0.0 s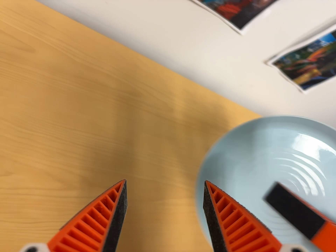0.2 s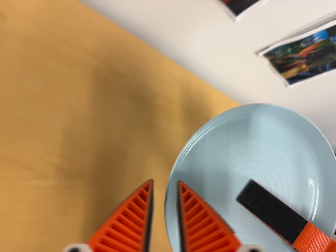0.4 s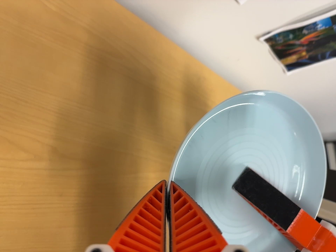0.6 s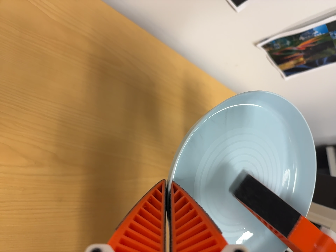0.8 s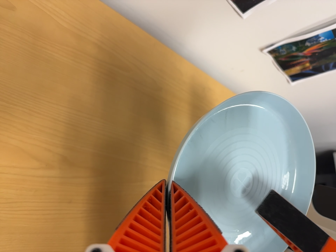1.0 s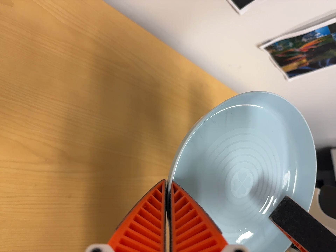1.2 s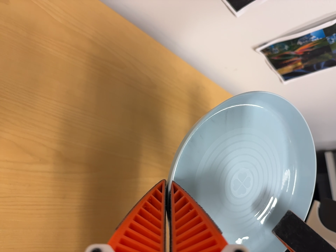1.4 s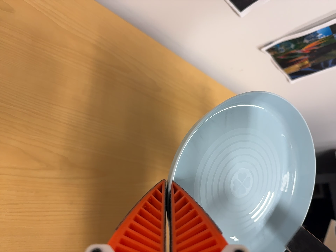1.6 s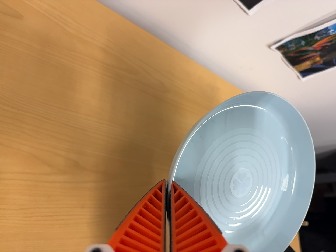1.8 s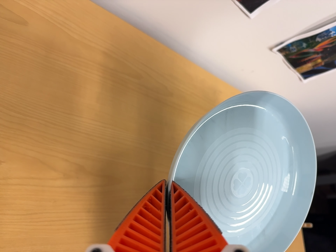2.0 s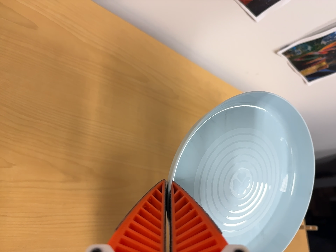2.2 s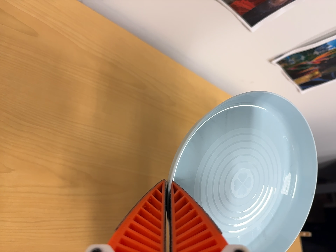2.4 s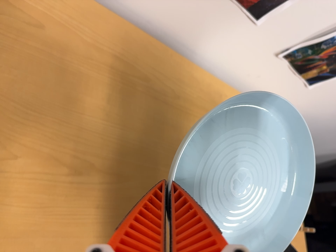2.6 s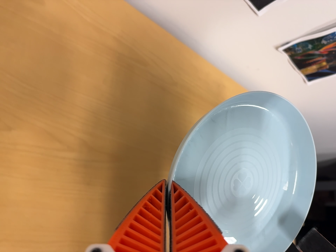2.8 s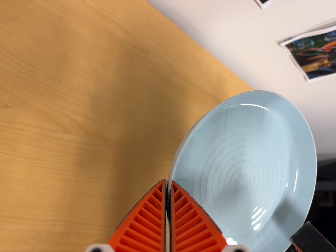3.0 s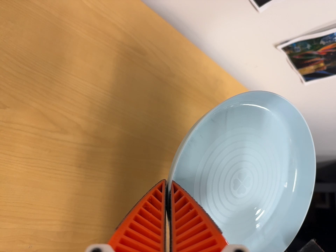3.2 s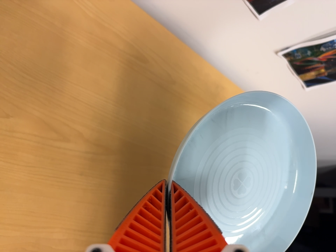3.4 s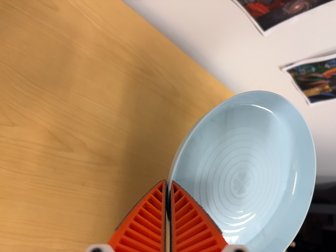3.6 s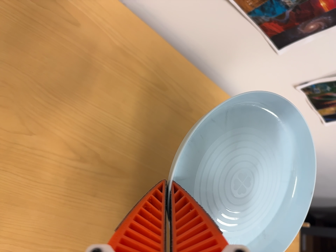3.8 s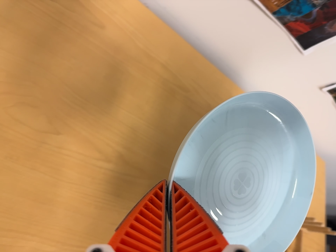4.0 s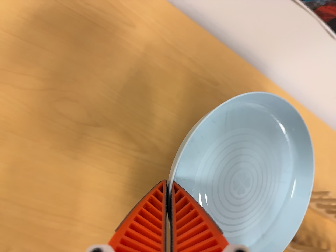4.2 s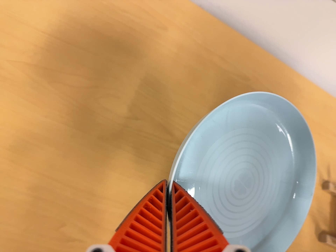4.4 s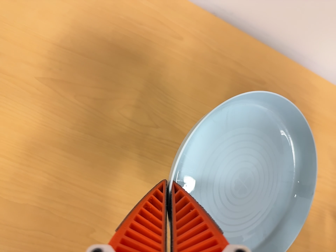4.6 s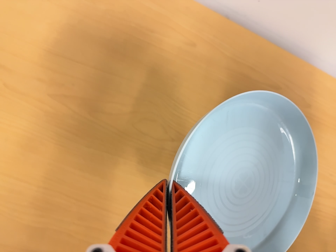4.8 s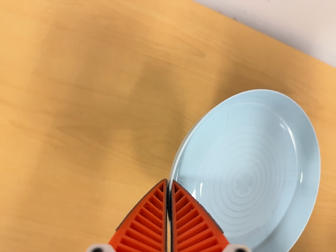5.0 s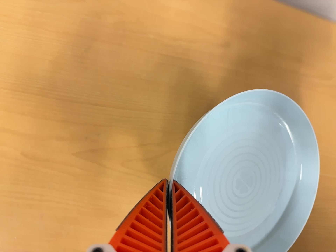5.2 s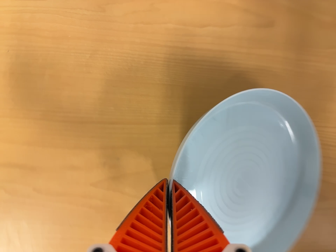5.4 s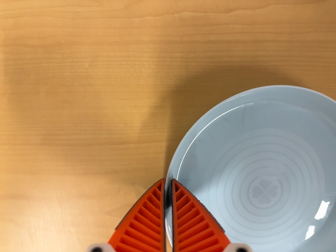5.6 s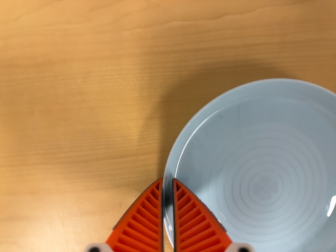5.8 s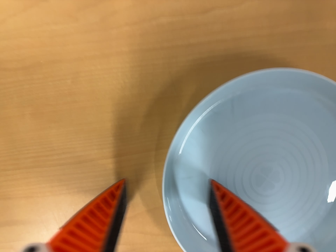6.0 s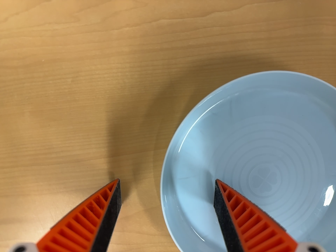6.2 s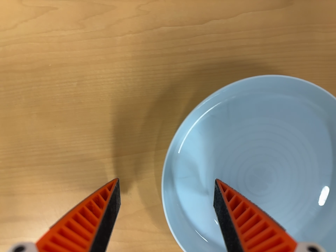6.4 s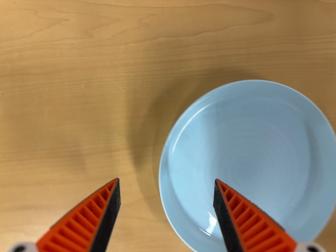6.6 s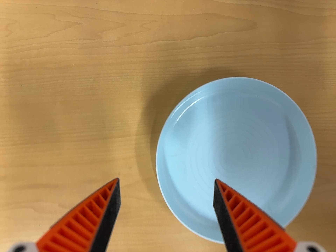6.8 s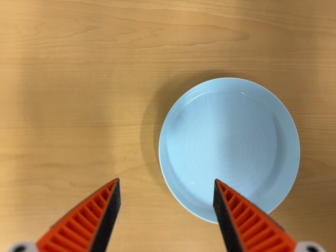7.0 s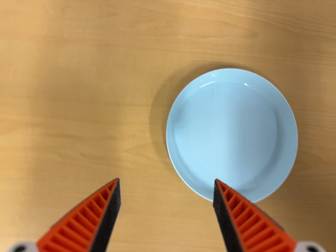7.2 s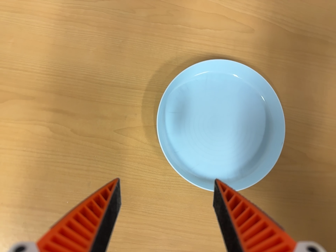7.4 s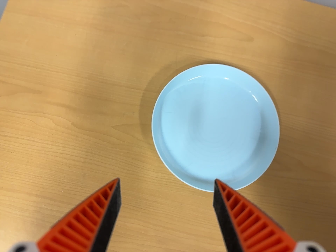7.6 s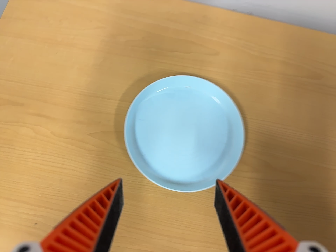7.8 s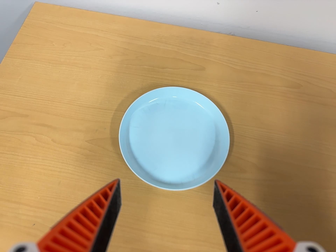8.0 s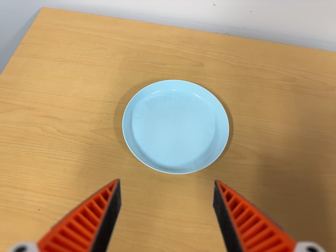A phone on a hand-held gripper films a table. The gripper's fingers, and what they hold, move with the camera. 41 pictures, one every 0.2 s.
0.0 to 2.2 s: The camera shifts only a little, or ends up much as it began.
2.2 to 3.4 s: The camera rolls about its line of sight by about 10 degrees, and the scene rotates clockwise.
3.4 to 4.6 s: The camera pans to its left by about 25 degrees. It travels to its left, about 7 cm, so close, fixed things drift to the right.
4.6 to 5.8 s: The camera pans to its left by about 15 degrees. It travels toward the top of its view and forward, about 30 cm. Its aim tips toward the bottom of its view by about 25 degrees. It rolls about its line of sight by about 20 degrees, and the scene rotates counterclockwise.
5.8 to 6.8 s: The camera travels backward and toward the bottom of its view, about 14 cm, so what stands in front gets smaller. Its aim tips toward the top of its view by about 10 degrees.
6.8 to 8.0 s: The camera travels toward the bottom of its view, backward and to its right, about 26 cm. Its aim tips toward the top of its view by about 25 degrees. It rolls about its line of sight by about 10 degrees, and the scene rotates clockwise.
The film runs backward here.
